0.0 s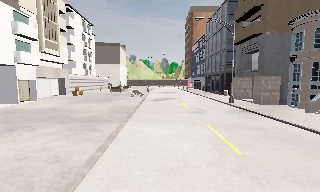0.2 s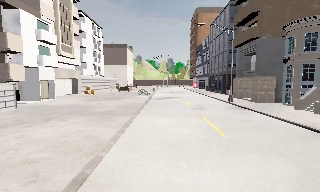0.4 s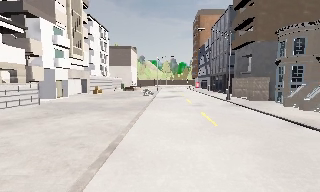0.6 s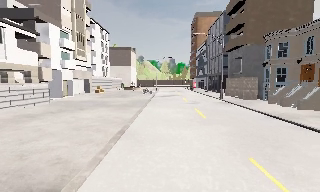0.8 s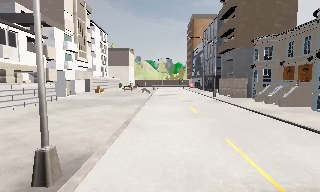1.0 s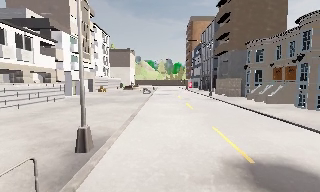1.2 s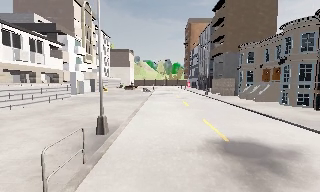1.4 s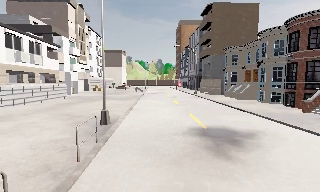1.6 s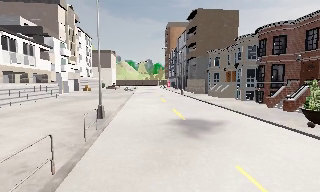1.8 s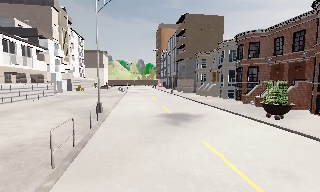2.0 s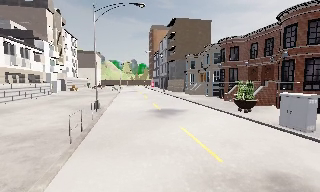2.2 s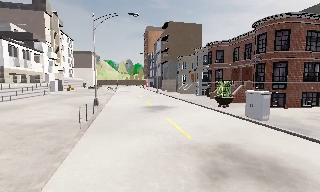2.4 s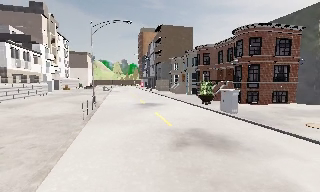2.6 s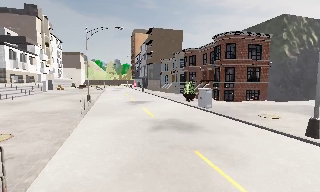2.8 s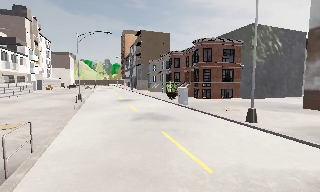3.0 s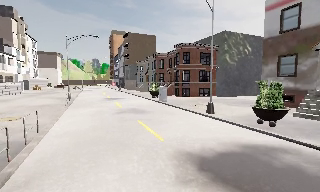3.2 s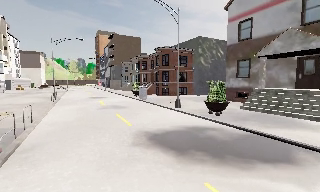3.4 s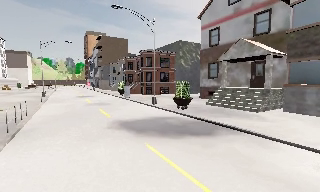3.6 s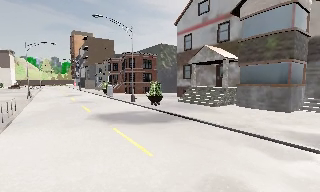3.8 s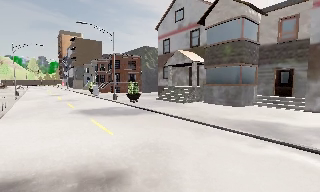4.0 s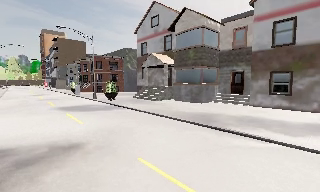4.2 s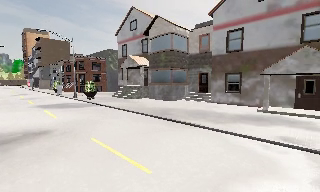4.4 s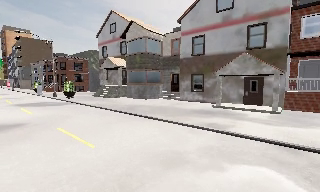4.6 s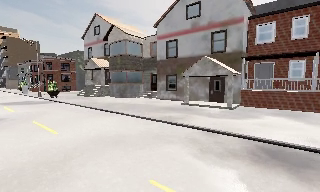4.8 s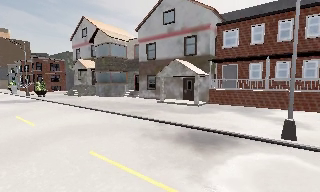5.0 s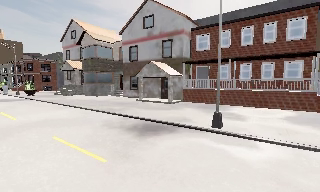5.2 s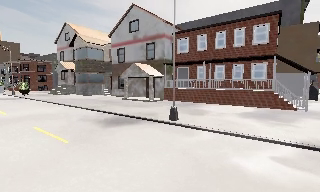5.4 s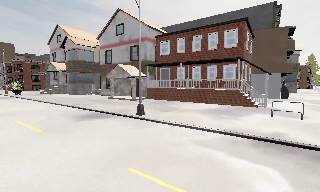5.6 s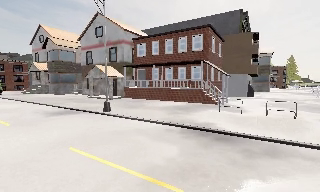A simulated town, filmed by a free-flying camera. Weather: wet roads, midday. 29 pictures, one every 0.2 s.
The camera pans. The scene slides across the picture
to the left.
The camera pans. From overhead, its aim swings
clockwise.
0.0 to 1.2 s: The camera travels backward, about 9 m, so what stands in front gets smaller.
1.2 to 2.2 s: The camera swings to its right by about 15 degrees, and the scene slides to the left. It travels backward, about 8 m, so what stands in front gets smaller.
2.2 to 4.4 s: The scene slides to the left, as the camera pans about 35 degrees to its right. It travels backward and to its right, about 25 m.
4.4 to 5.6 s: The camera travels to its right and backward, about 14 m, so close, fixed things drift to the left.
The film runs forward here.
